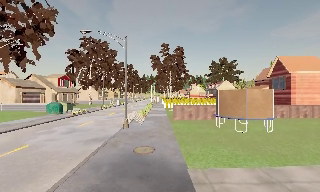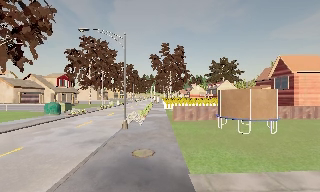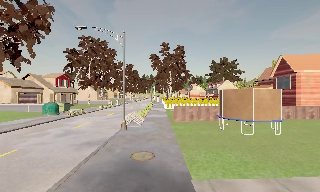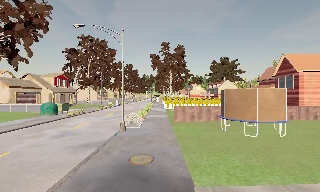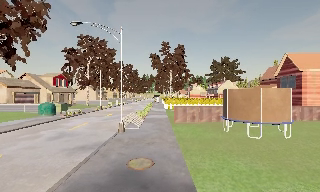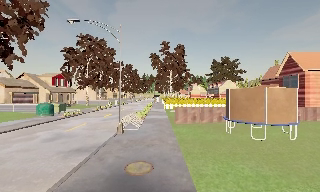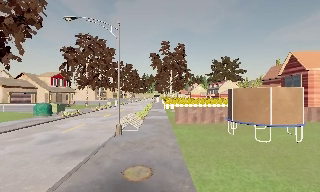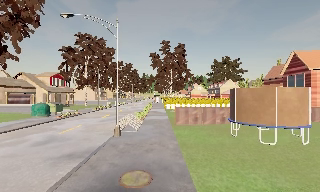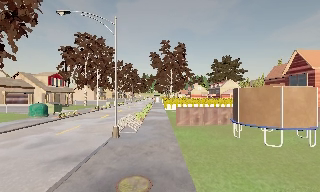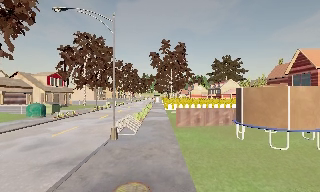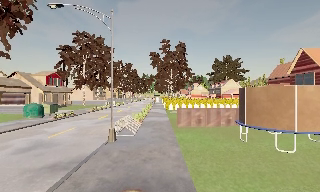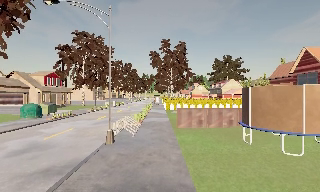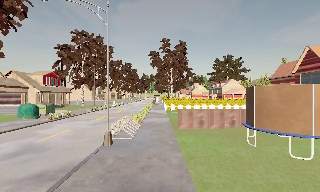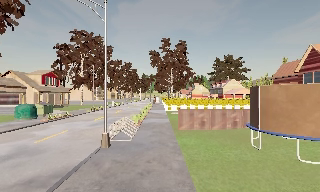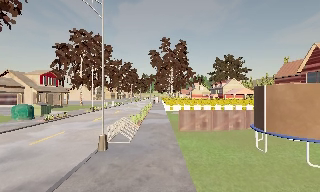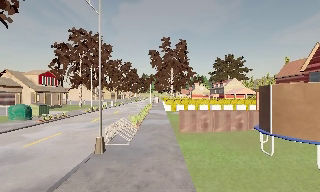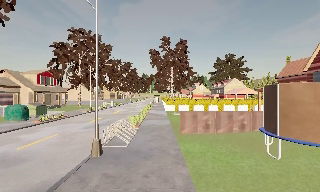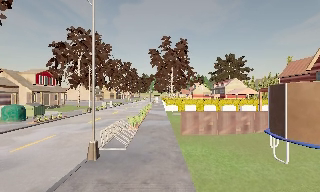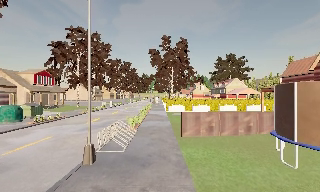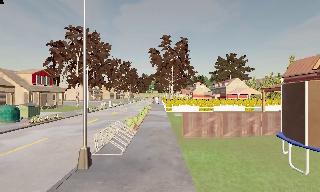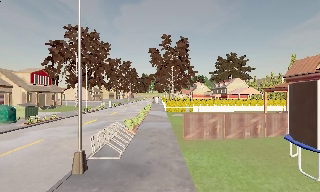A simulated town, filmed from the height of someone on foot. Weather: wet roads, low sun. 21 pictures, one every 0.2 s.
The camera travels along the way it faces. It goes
forward.
0.0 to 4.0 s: The camera travels forward, about 7 m, so what stands in front looms larger.
The film runs forward here.
